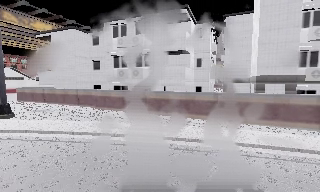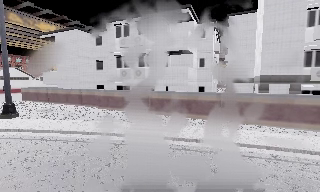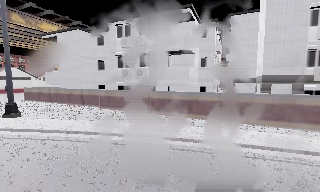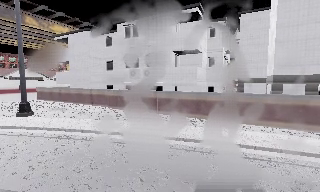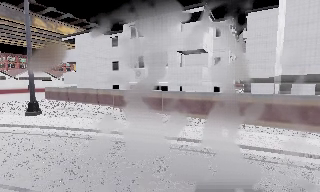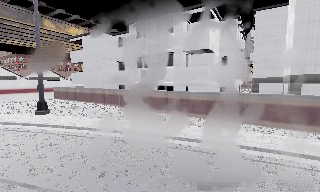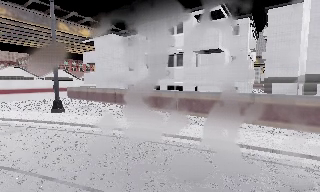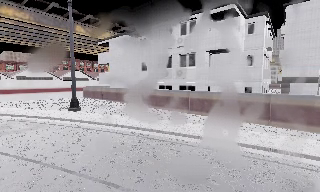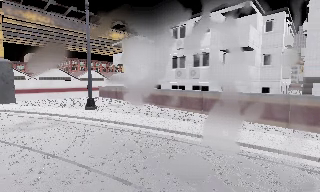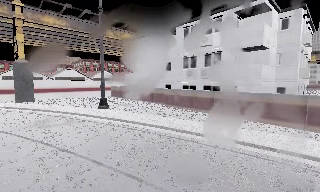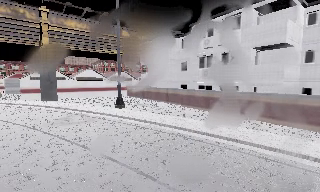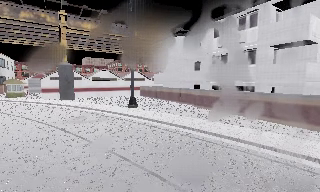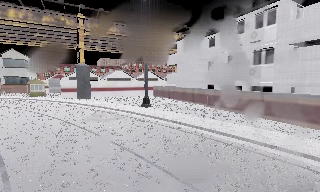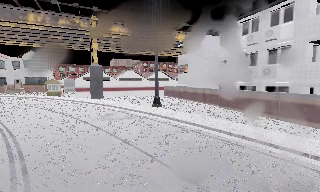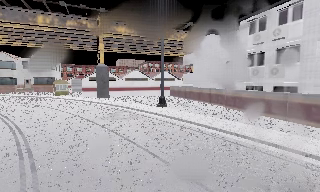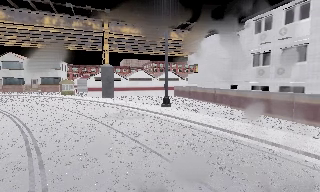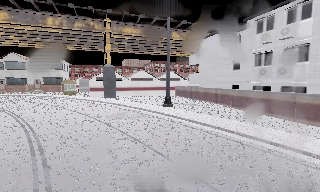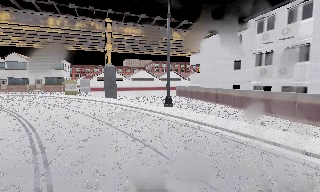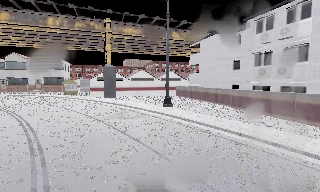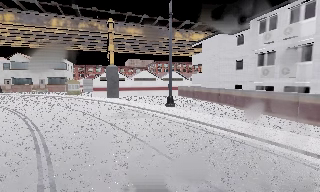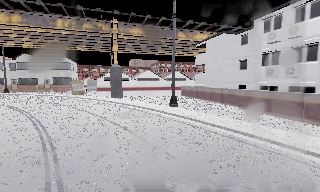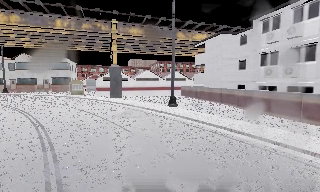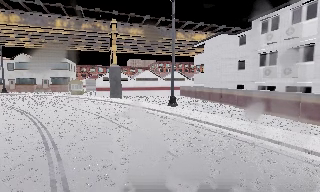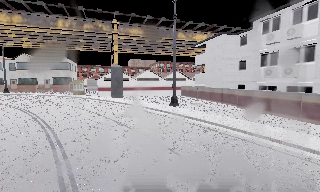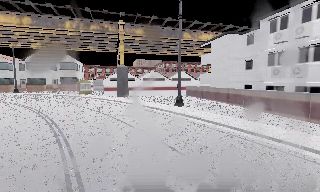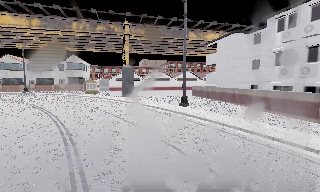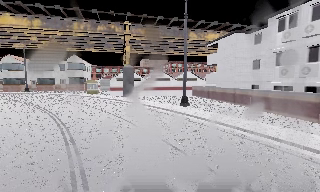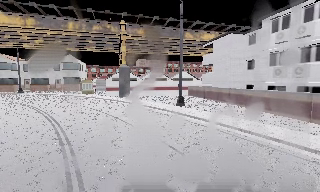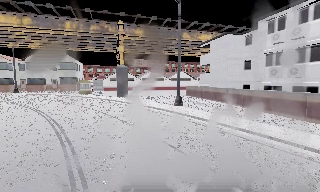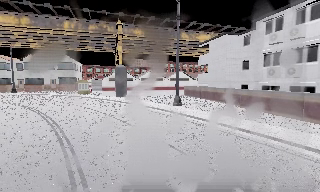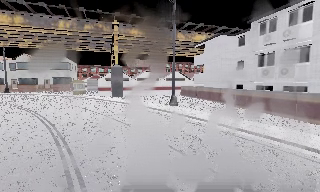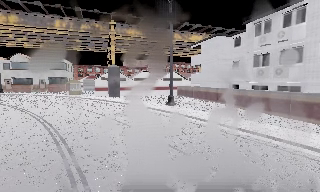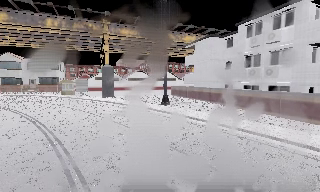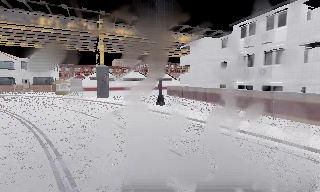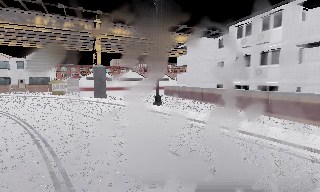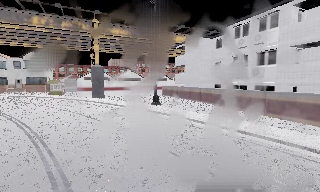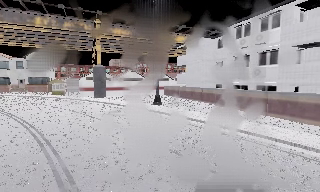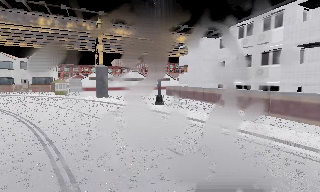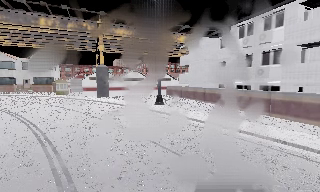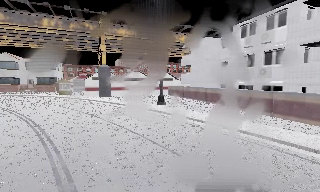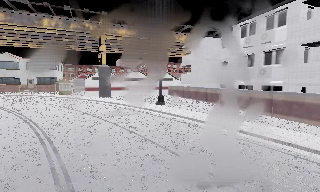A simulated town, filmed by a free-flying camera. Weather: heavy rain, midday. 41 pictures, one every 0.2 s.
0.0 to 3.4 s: The scene slides to the right, as the camera pans about 50 degrees to its left. It travels backward, about 0.5 m.
3.4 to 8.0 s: The camera travels backward, about 1 m, so what stands in front gets smaller.
The film runs backward here.
